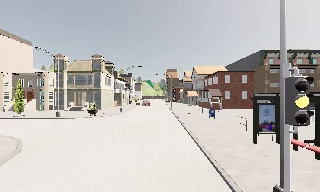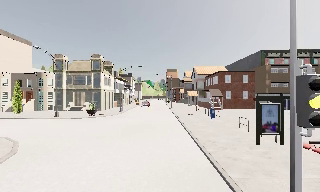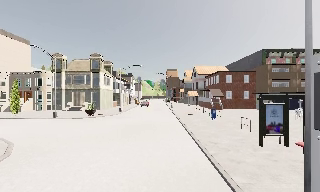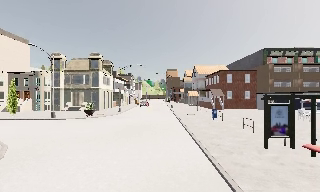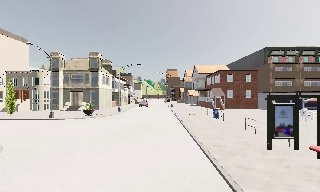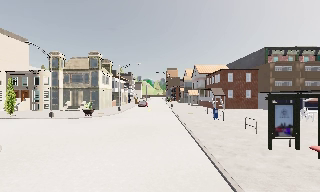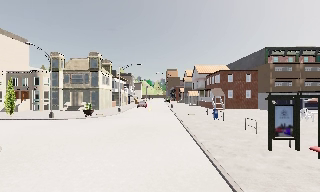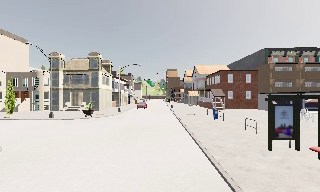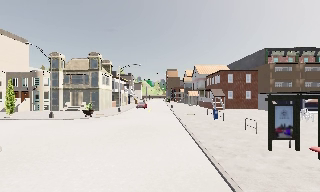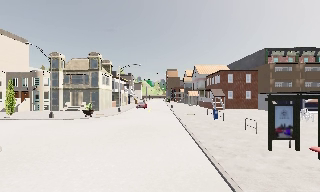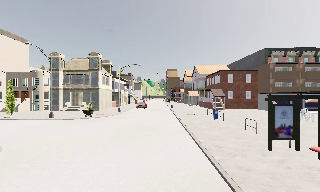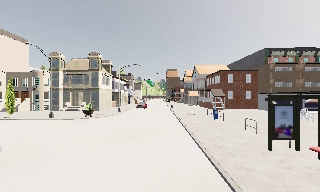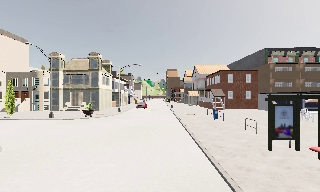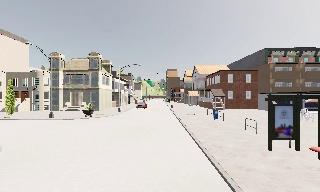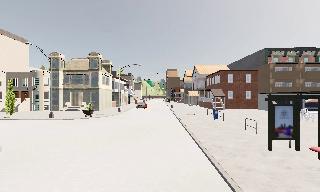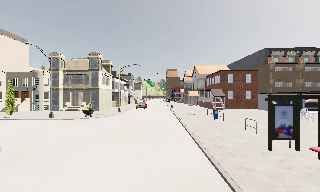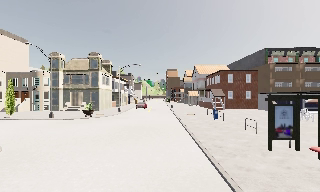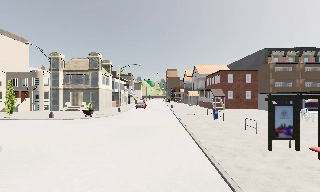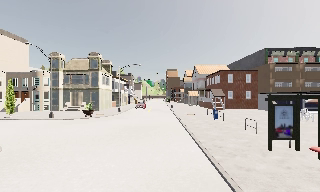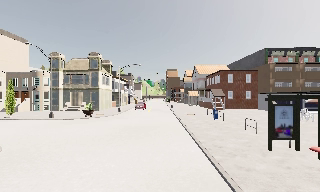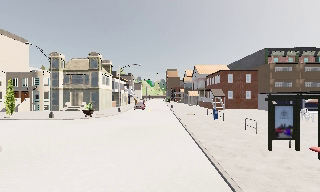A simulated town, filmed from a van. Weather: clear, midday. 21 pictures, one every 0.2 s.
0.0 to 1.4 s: The camera travels forward, about 1 m, so what stands in front looms larger. It loses speed.
1.4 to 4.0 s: The camera keeps its place and its aim.
The film runs forward here.
